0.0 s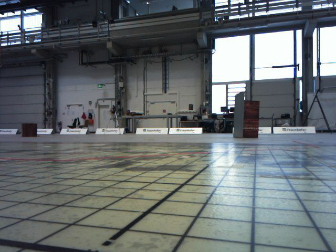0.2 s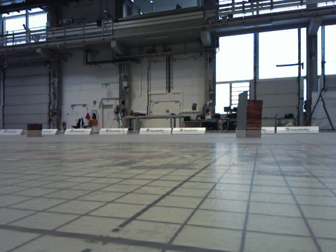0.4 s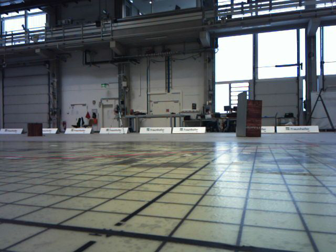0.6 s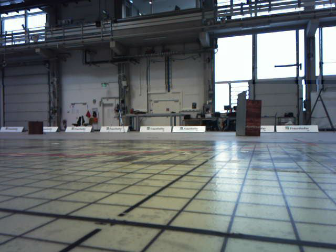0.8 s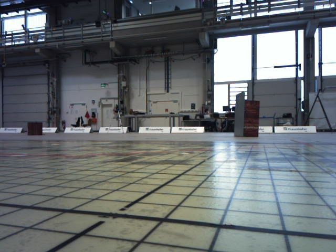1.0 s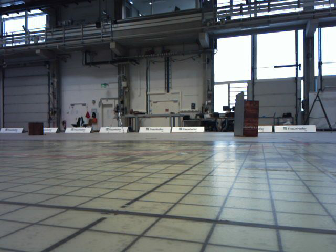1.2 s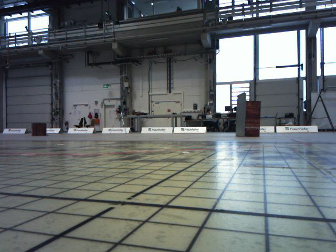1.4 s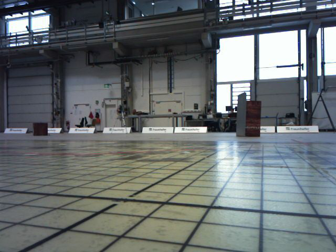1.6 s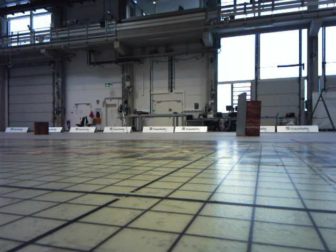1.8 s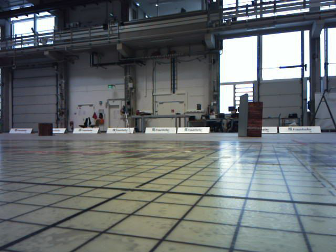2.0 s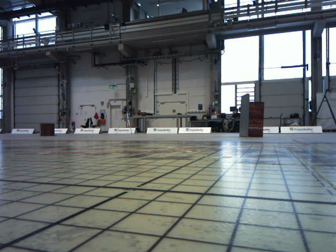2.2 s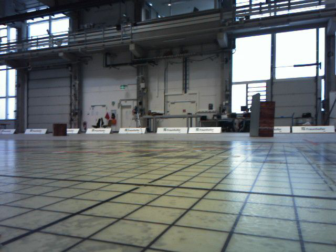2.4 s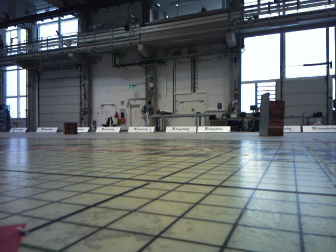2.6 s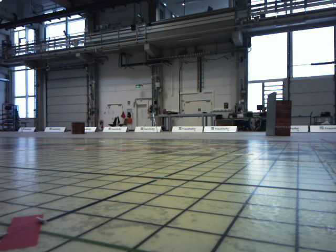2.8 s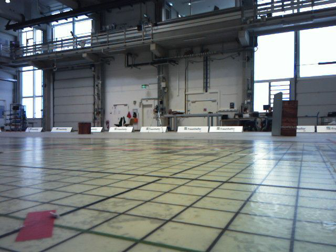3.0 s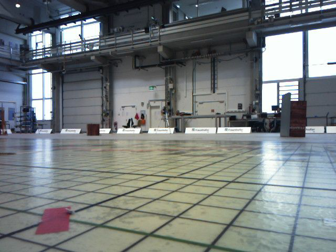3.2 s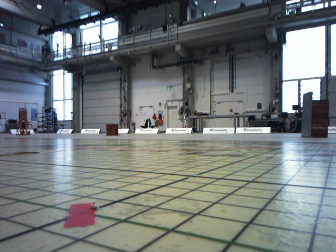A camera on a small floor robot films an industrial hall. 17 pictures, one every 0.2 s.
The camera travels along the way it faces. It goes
backward.
0.0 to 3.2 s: The camera pans to its left, which is counterclockwise from overhead, by about 15 degrees. It travels backward, about 0.6 m, so what stands in front gets smaller.
The film runs backward here.
